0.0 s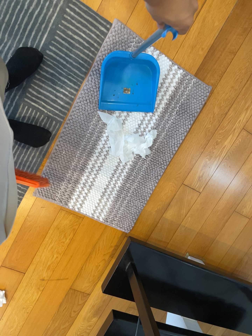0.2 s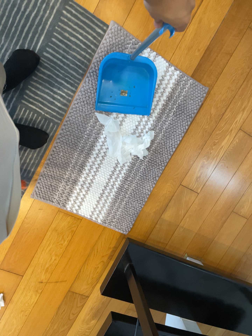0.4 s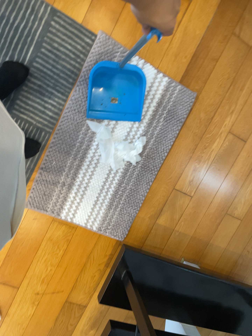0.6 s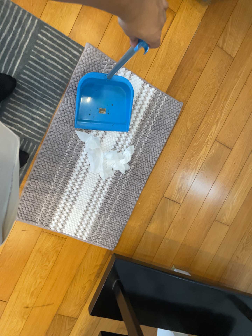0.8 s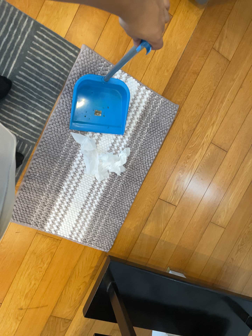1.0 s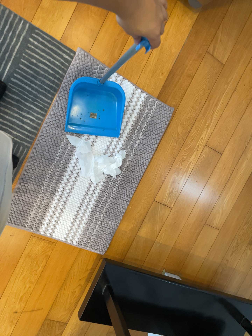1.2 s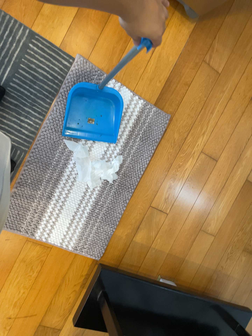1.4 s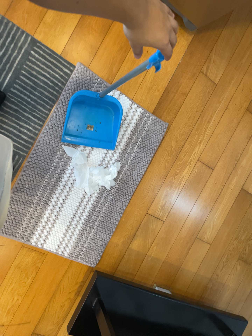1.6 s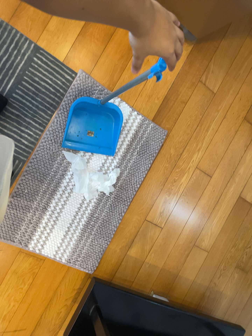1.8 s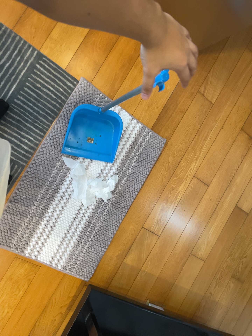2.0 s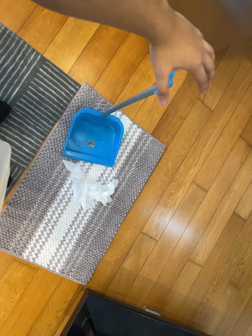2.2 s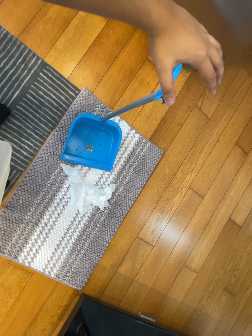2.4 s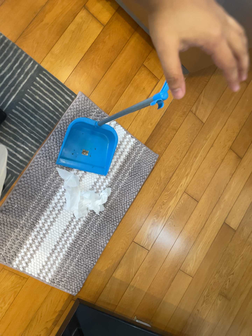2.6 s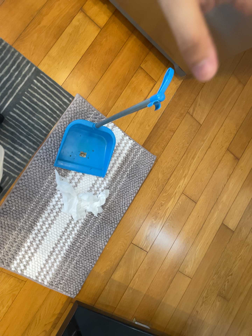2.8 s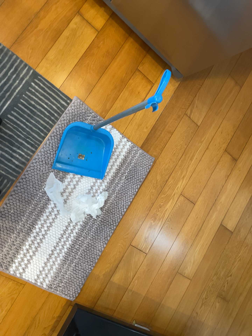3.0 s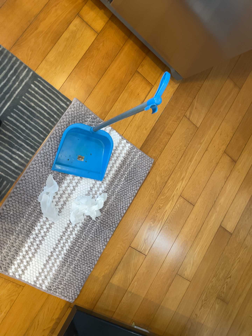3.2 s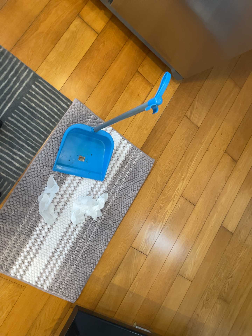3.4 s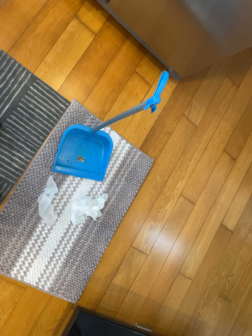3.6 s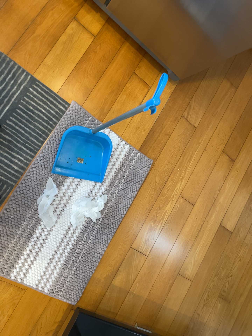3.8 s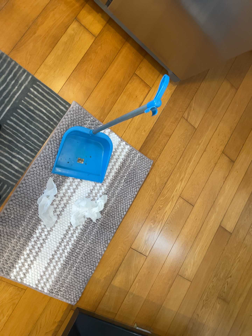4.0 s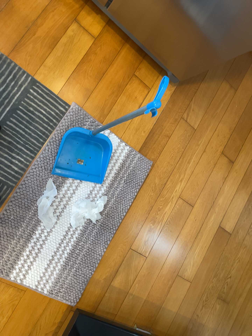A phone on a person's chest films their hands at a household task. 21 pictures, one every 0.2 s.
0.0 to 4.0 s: The camera pans to its right by about 15 degrees. It travels backward and to its left, about 10 cm, so what stands in front gets smaller. Its aim tips toward the top of its view by about 15 degrees, and the scene shifts downward.
The film runs backward here.
